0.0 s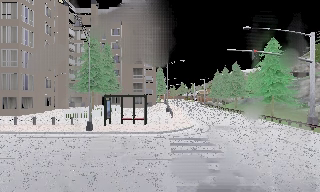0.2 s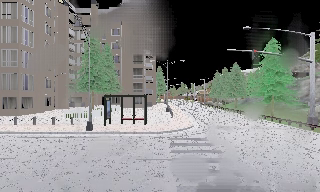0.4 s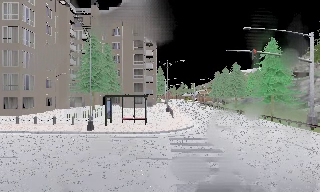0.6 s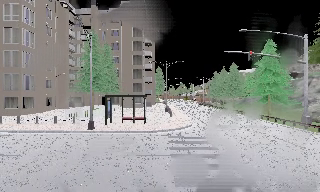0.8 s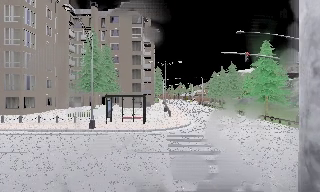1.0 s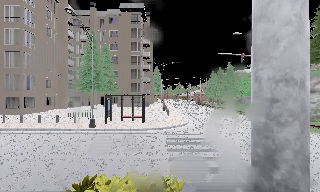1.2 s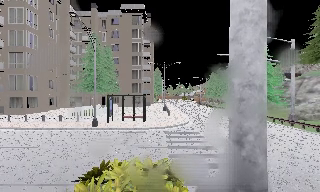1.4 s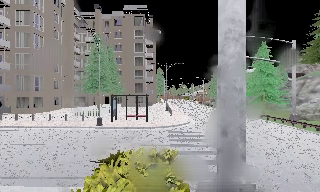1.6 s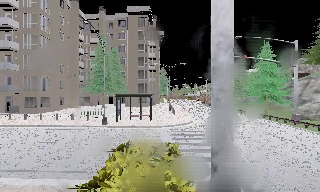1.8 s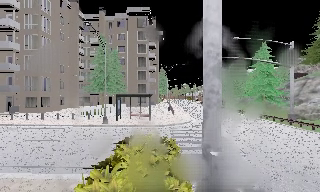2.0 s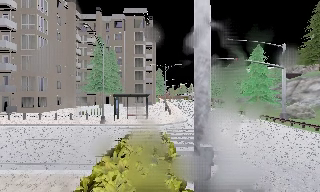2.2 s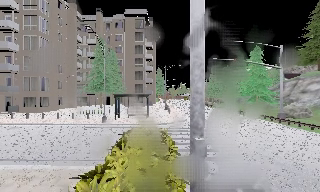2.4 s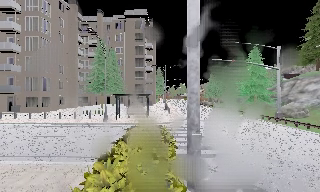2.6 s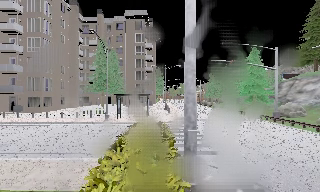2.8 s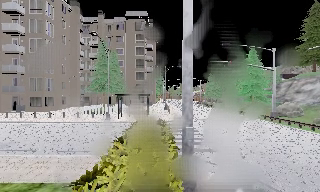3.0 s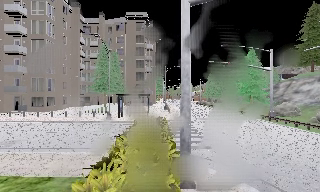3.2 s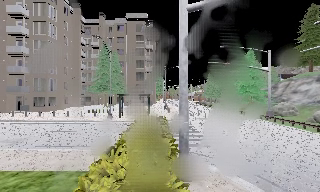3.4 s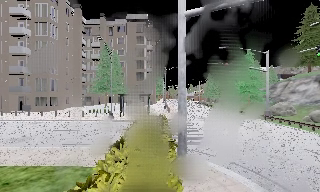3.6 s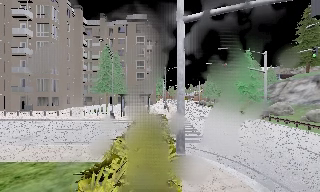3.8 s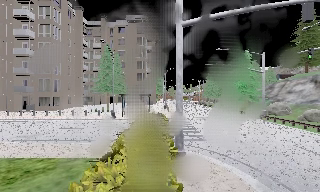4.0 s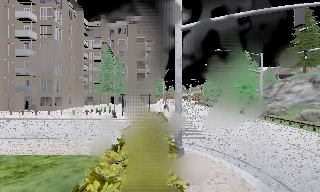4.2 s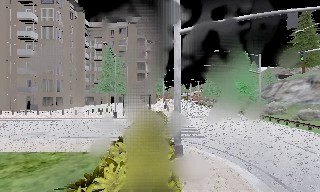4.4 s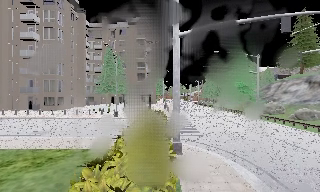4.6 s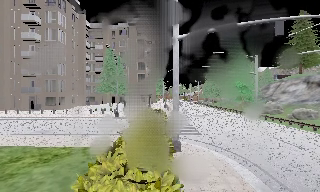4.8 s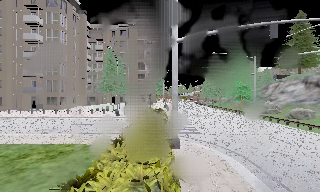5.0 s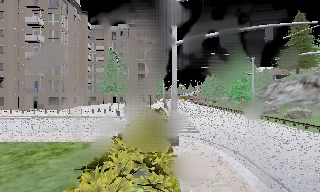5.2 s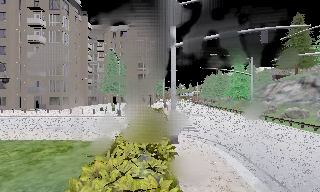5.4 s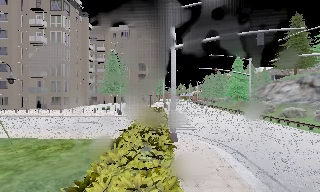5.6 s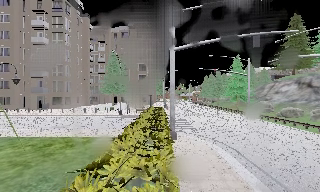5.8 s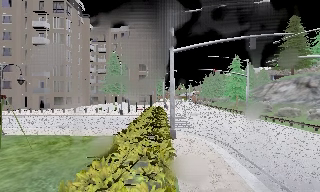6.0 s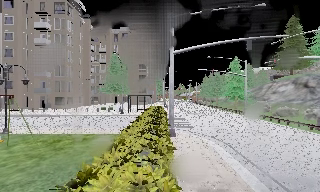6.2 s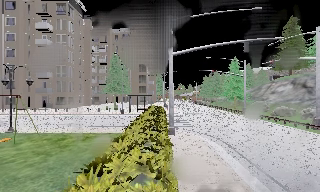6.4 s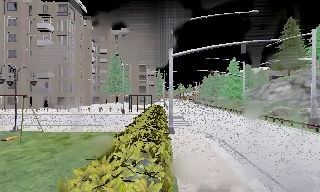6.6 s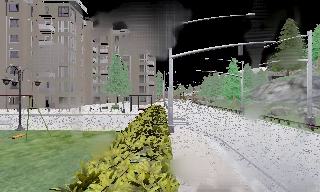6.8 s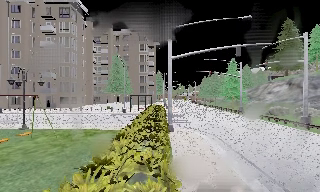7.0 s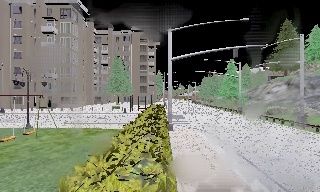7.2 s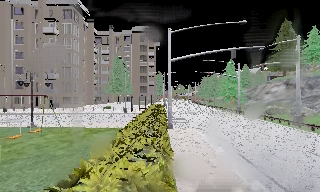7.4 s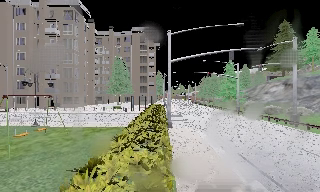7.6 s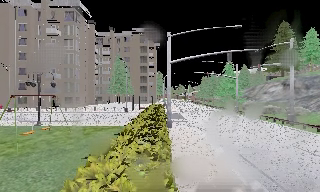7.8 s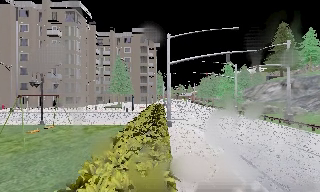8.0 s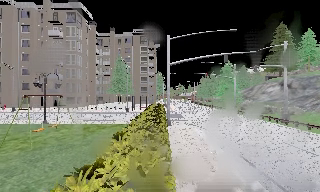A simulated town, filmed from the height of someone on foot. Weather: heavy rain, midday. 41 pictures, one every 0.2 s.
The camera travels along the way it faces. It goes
backward.
0.0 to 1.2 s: The camera travels backward, about 1.5 m, so what stands in front gets smaller. It gains speed.
1.2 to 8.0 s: The camera travels backward, about 13 m, so what stands in front gets smaller.
The film runs backward here.
